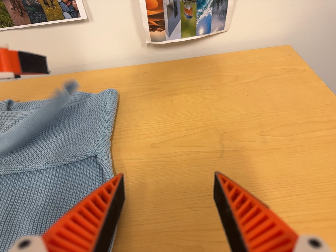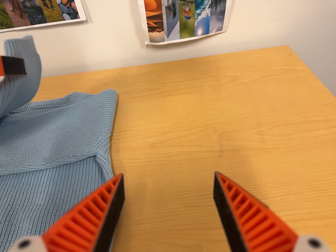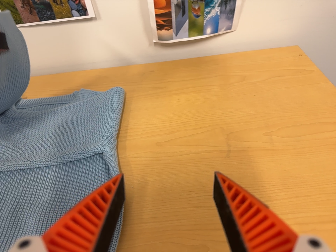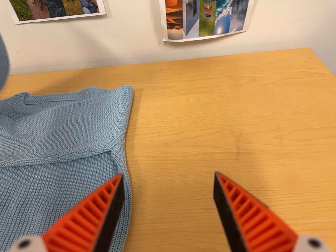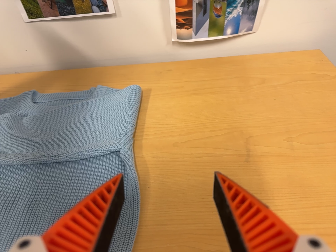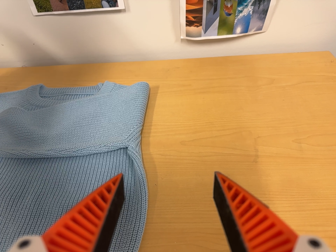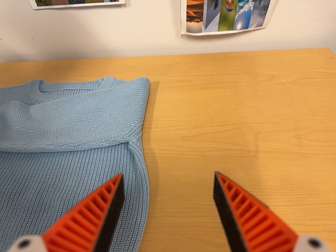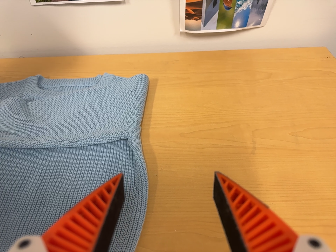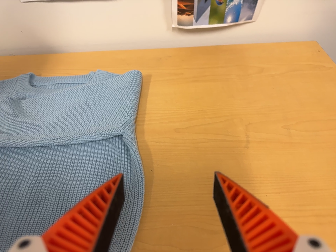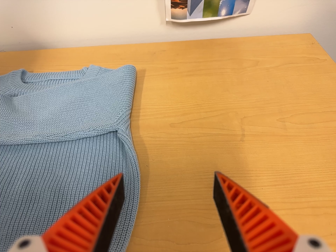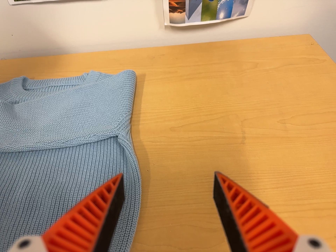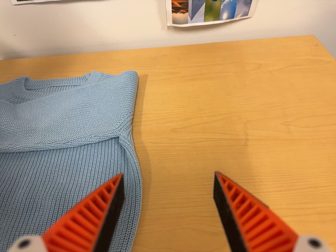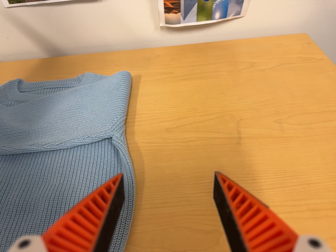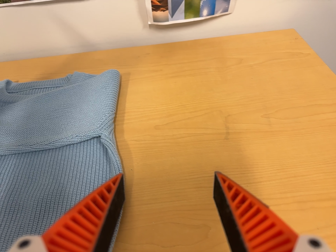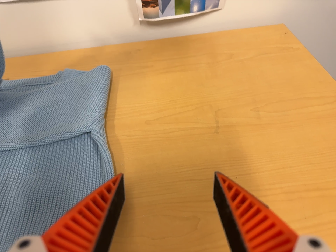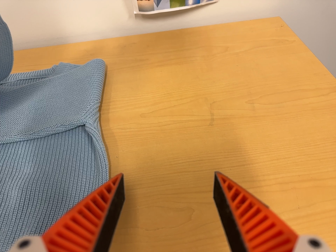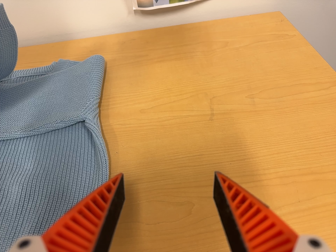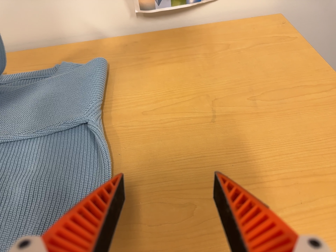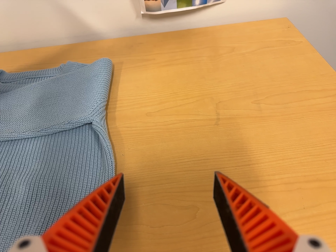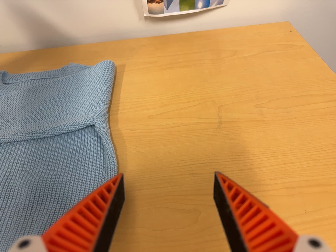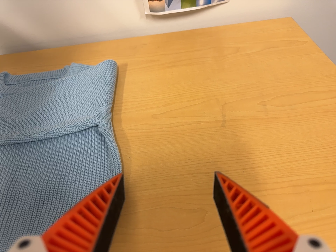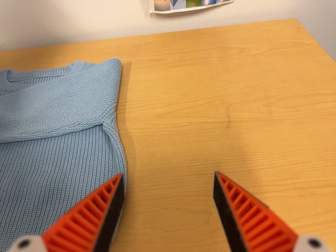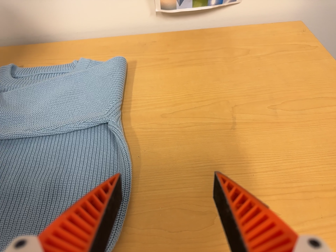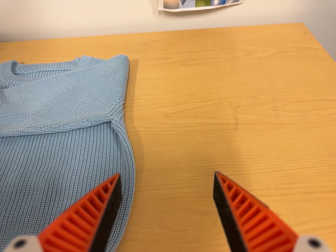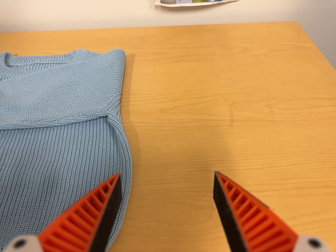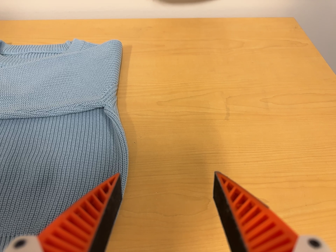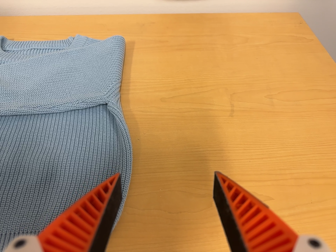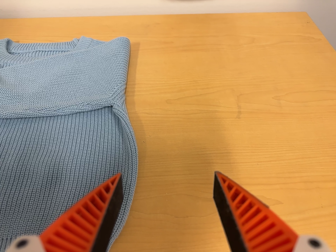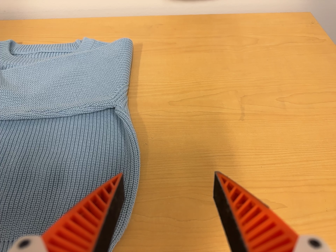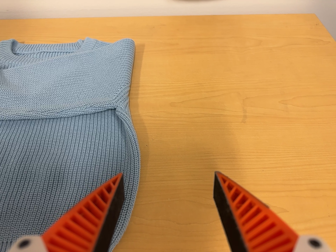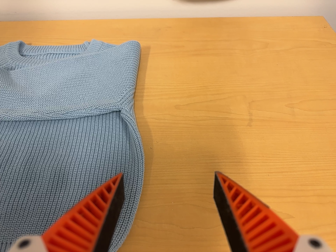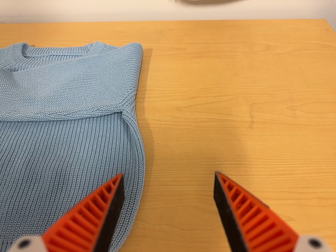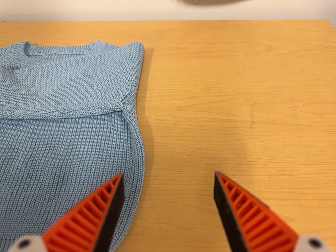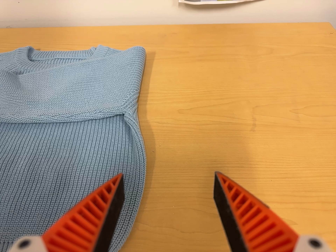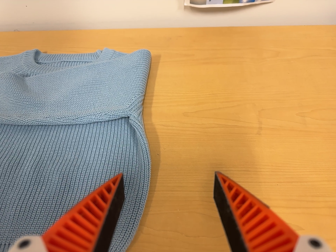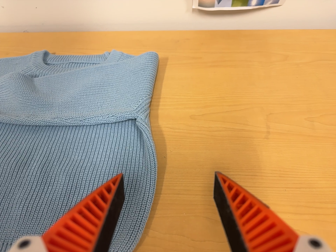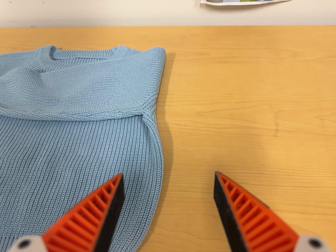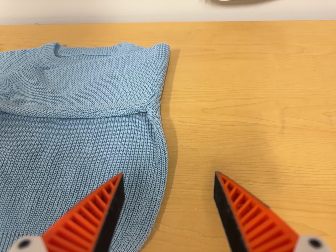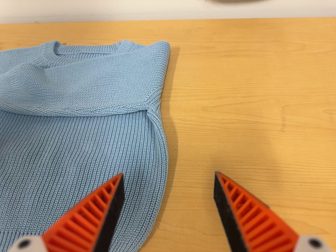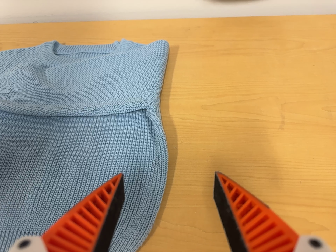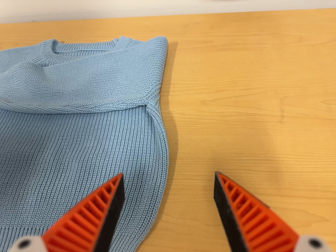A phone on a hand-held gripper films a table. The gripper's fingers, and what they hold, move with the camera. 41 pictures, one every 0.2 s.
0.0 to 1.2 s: The camera travels to its left, about 4 cm, so close, fixed things drift to the right.
1.2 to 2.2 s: The camera shifts only a little, or ends up much as it began.
2.2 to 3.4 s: The camera travels to its right, about 5 cm, so close, fixed things drift to the left.
3.4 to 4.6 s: The camera travels to its left, about 5 cm, so close, fixed things drift to the right.
4.6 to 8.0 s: The camera shifts only a little, or ends up much as it began.
The film runs backward here.
